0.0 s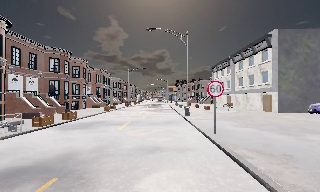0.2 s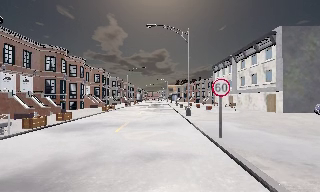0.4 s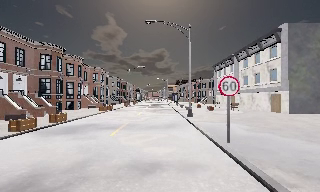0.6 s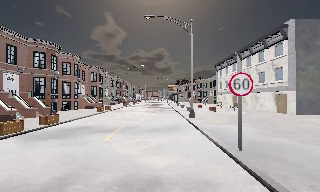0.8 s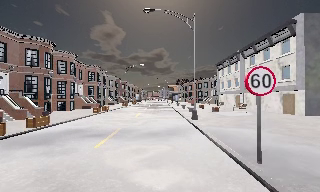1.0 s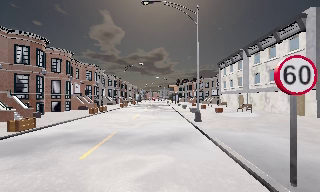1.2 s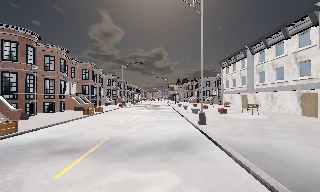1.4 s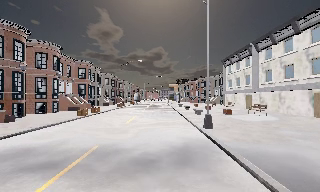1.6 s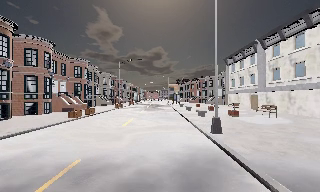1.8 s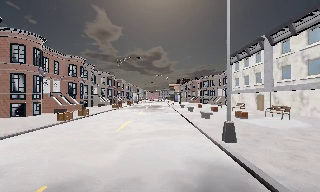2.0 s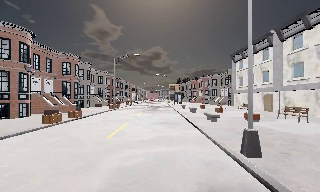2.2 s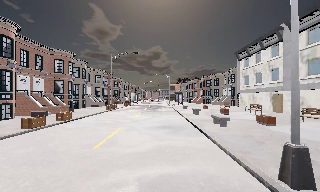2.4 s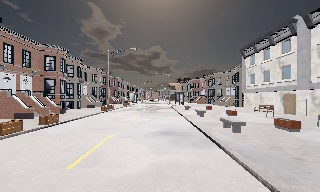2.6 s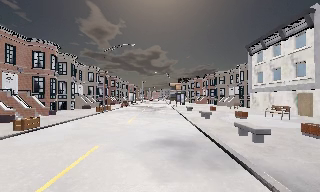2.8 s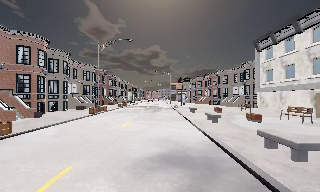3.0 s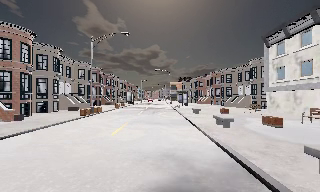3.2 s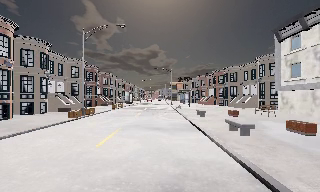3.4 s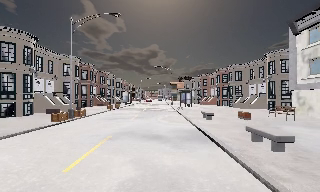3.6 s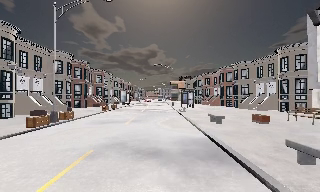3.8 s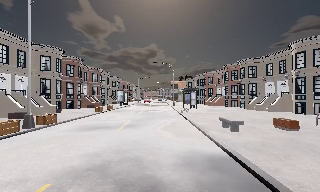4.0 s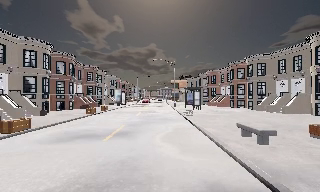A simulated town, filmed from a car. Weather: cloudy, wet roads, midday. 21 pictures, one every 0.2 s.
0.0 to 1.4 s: The camera travels forward, about 6 m, so what stands in front looms larger. It gains speed.
1.4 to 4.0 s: The camera travels forward, about 20 m, so what stands in front looms larger.
The film runs forward here.
